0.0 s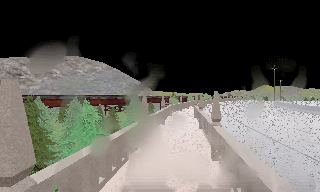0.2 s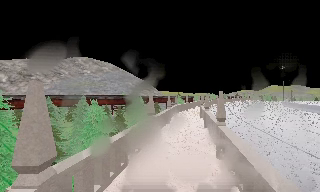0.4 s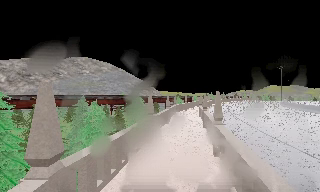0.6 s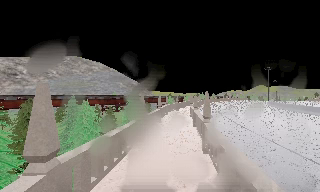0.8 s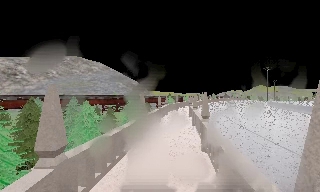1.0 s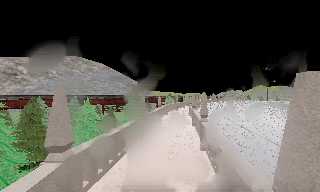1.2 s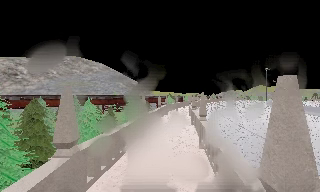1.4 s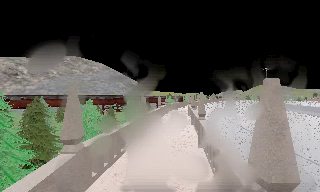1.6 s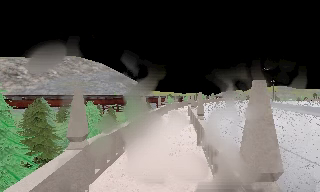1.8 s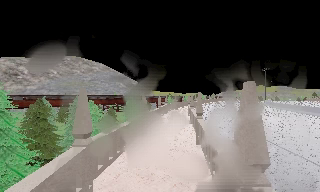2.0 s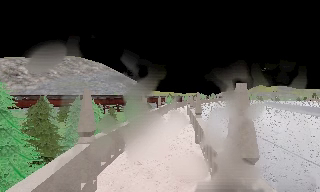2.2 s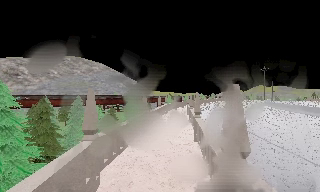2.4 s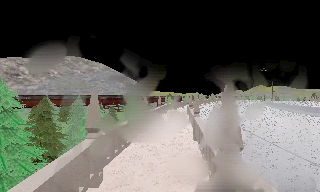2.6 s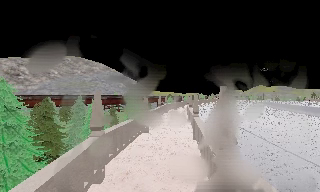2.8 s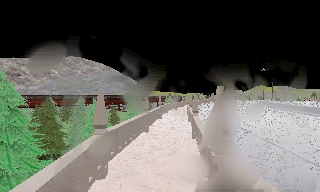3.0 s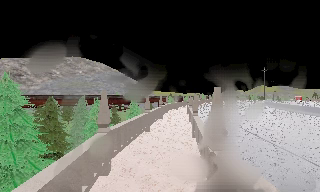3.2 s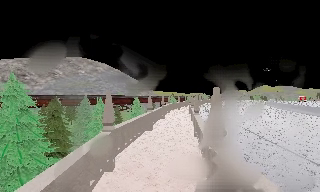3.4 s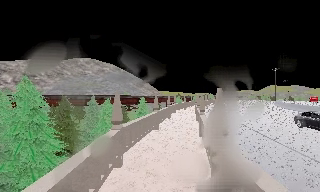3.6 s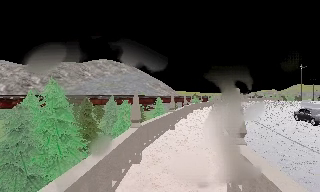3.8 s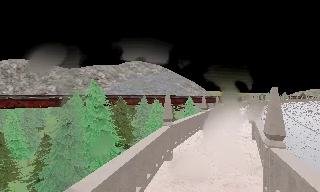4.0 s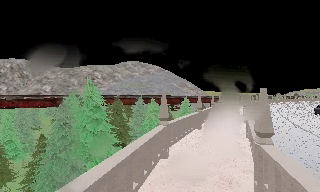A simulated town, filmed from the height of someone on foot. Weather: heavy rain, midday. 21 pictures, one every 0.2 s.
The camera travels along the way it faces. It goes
backward.
0.0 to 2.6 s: The camera travels backward, about 3 m, so what stands in front gets smaller.
2.6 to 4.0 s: The camera pans to its left, which is counterclockwise from overhead, by about 20 degrees. It travels backward, about 1.5 m, so what stands in front gets smaller.
The film runs backward here.
